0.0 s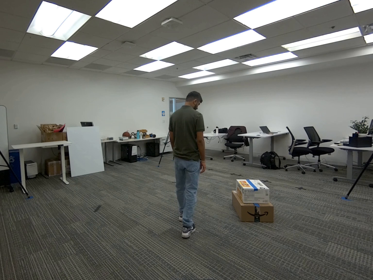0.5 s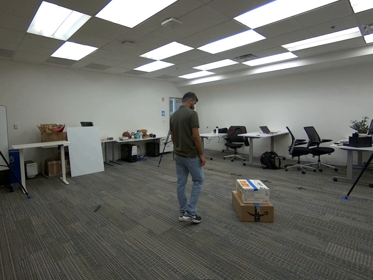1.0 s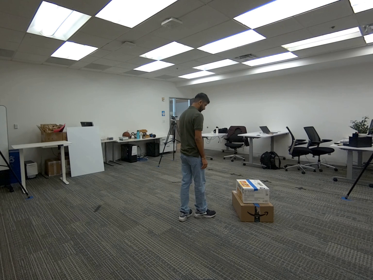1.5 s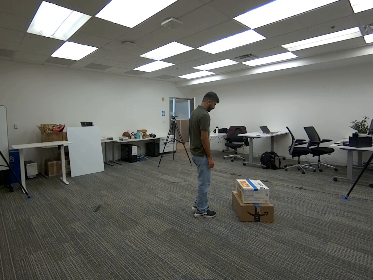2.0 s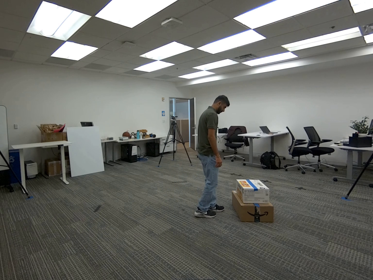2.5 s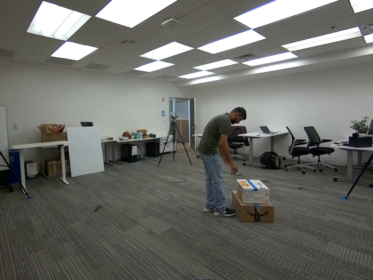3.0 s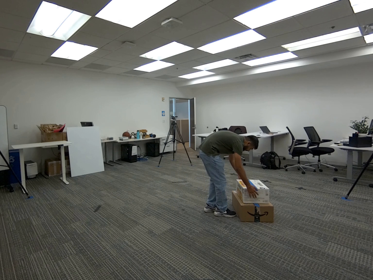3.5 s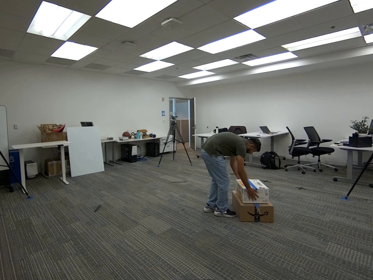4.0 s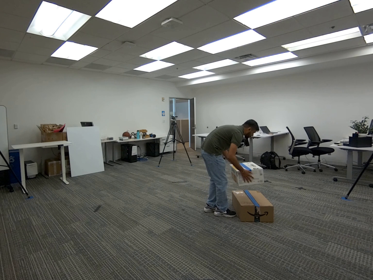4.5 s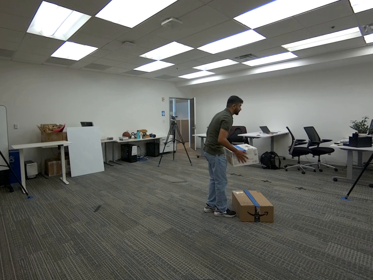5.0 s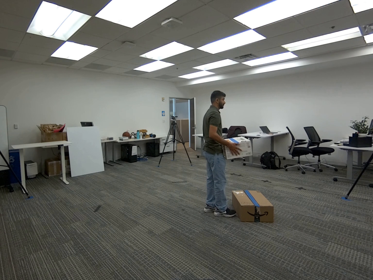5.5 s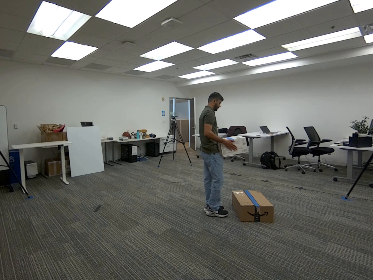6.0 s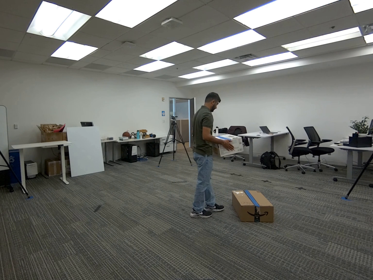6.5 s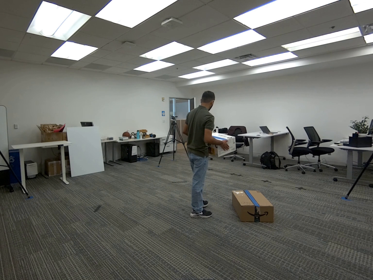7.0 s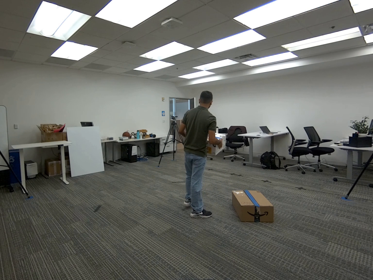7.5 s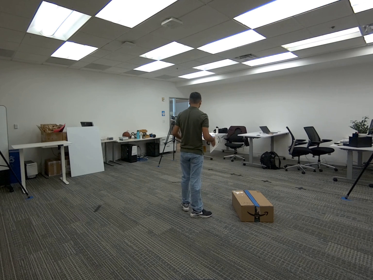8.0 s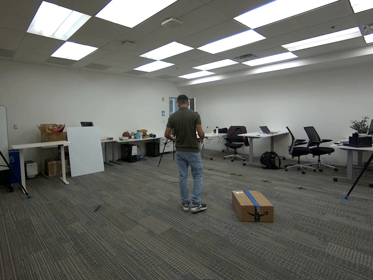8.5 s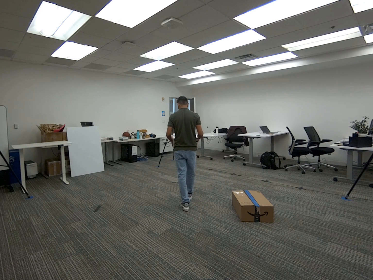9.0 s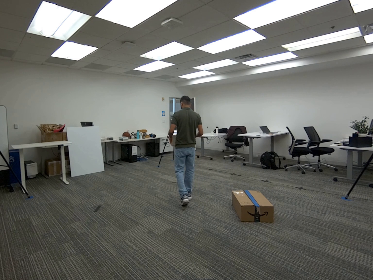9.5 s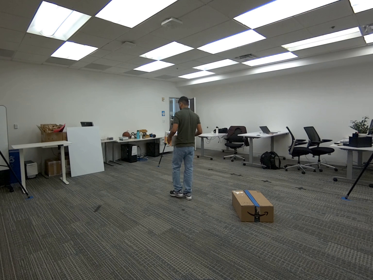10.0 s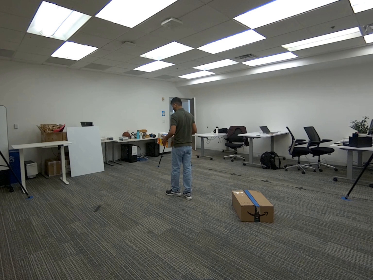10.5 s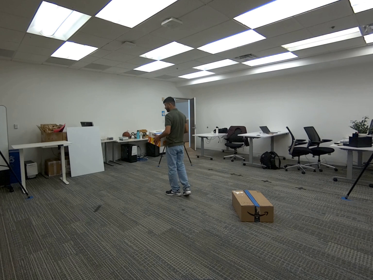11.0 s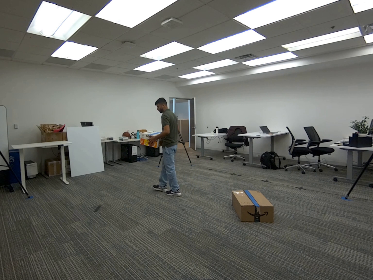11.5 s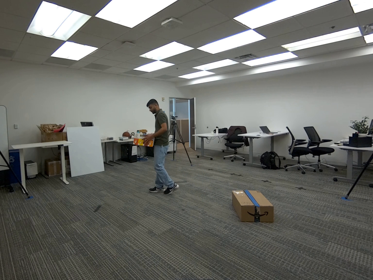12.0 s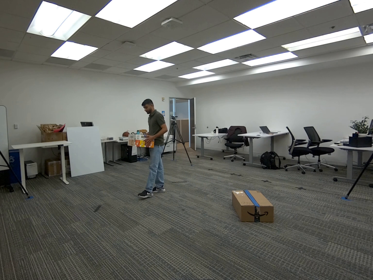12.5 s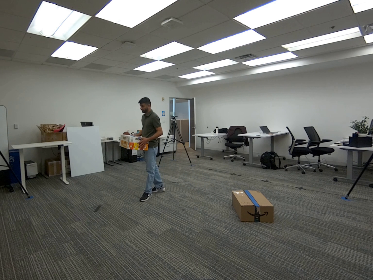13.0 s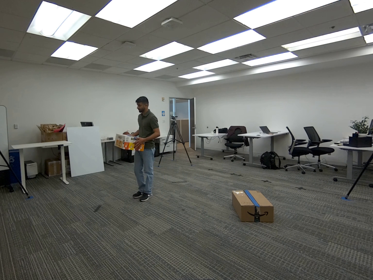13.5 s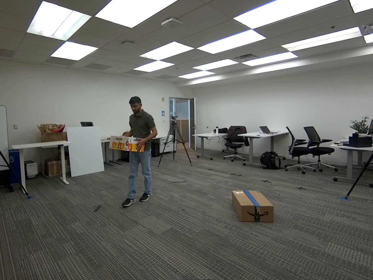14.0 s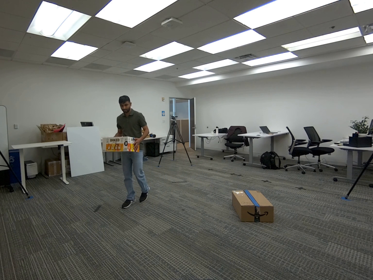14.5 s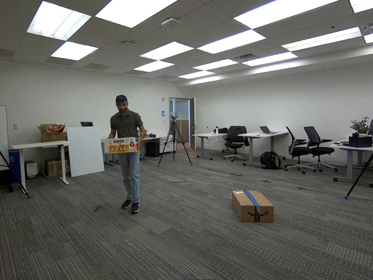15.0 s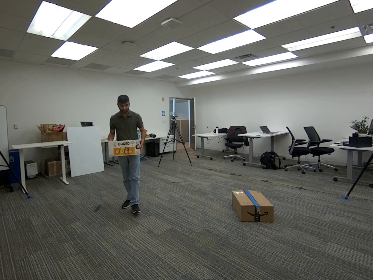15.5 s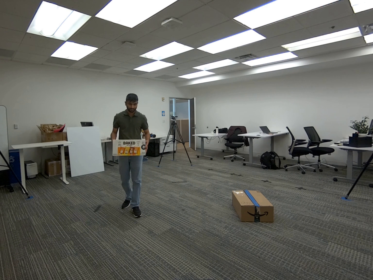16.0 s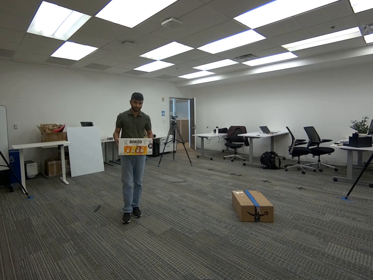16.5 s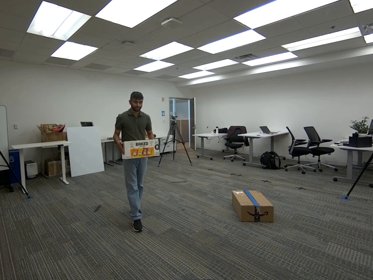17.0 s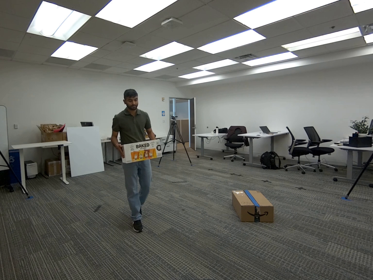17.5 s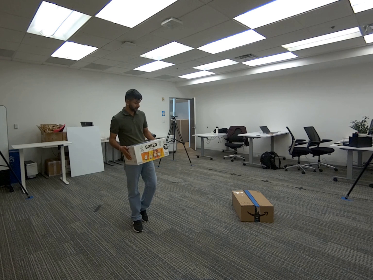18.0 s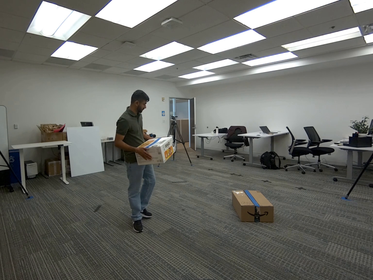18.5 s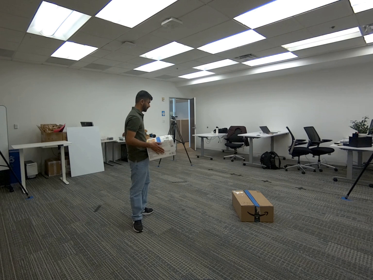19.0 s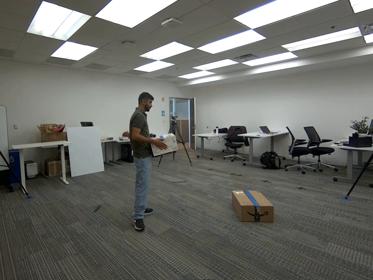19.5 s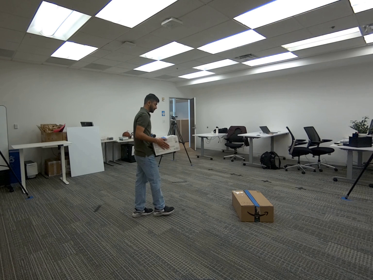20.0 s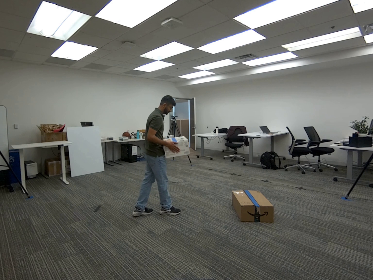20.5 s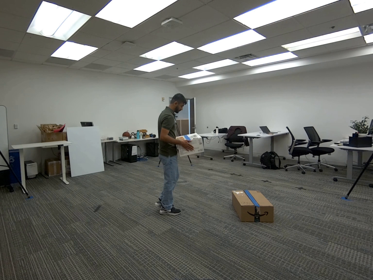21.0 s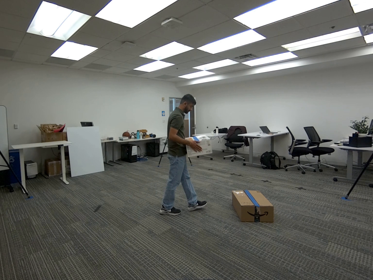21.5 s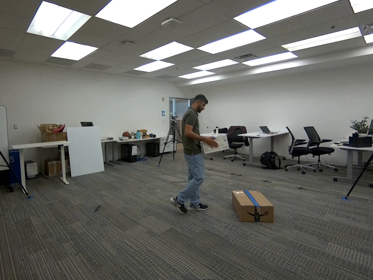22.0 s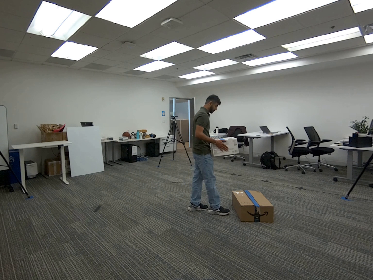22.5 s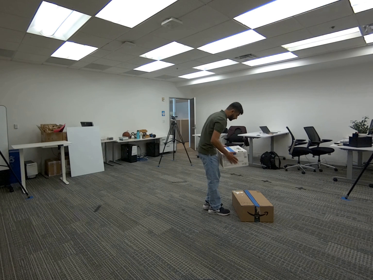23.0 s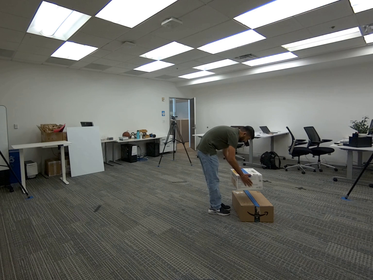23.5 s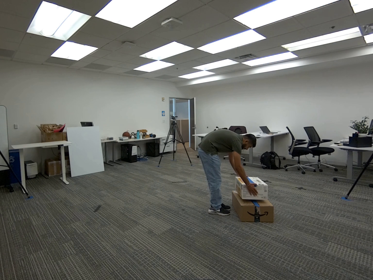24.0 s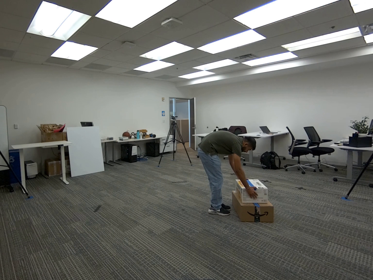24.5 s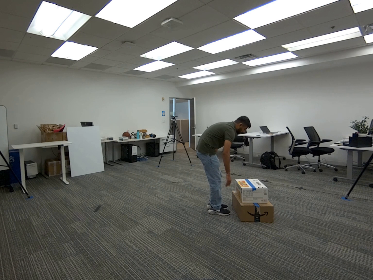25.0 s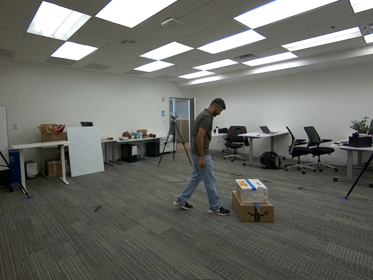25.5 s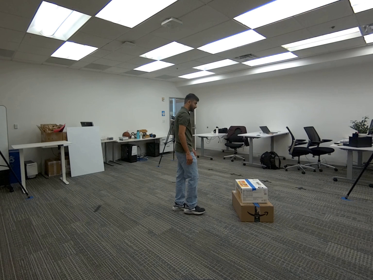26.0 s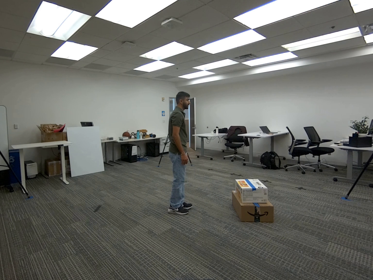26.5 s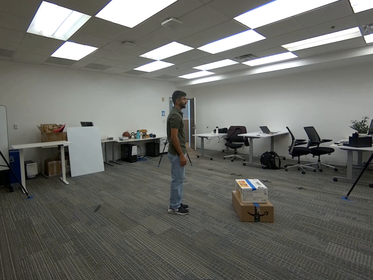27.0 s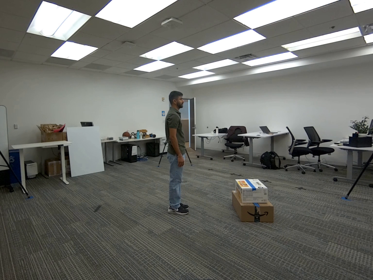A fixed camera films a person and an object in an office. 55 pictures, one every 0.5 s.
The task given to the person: Pick up the snack box on top of the big brown cardboard box, hold the snack box and then place the snack box back on the big cardboard box.
